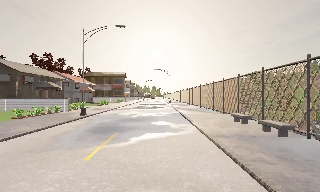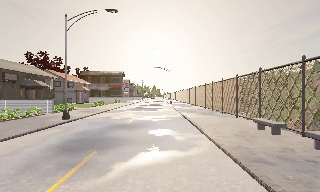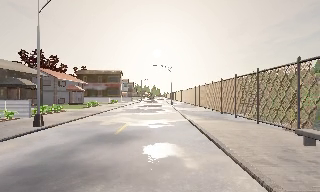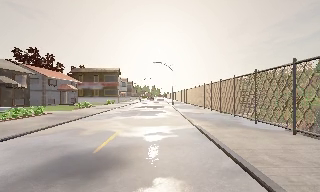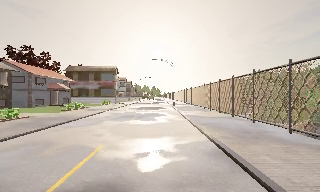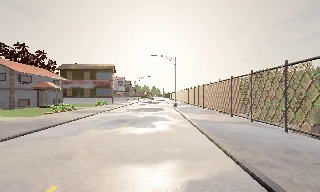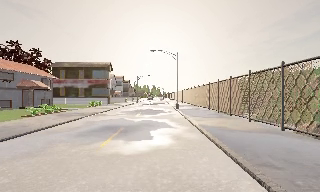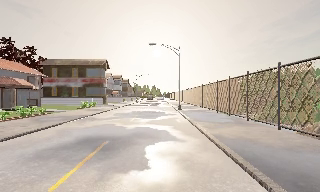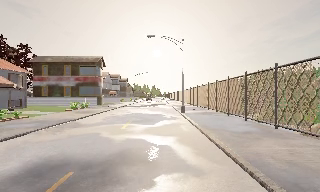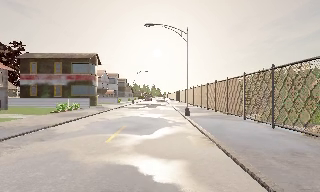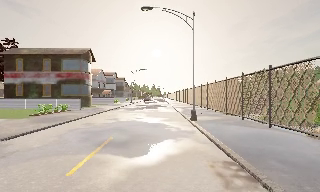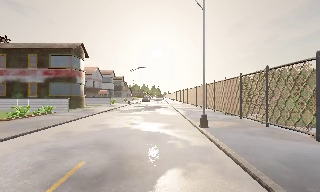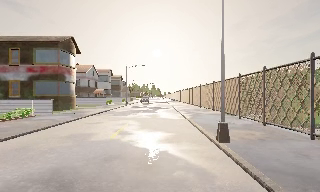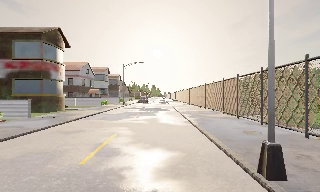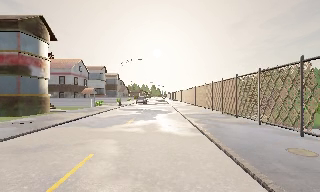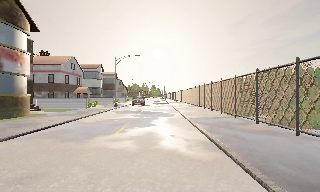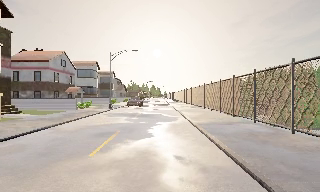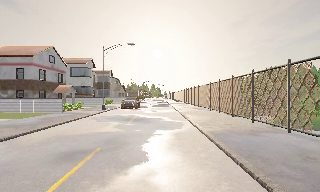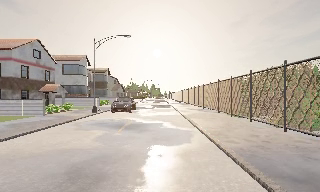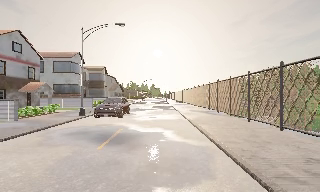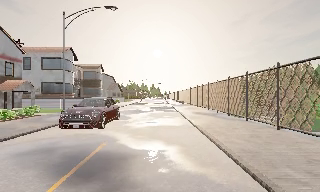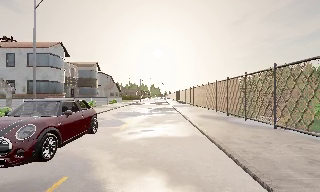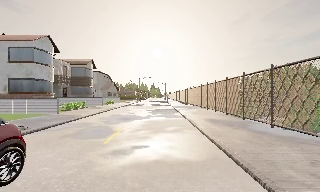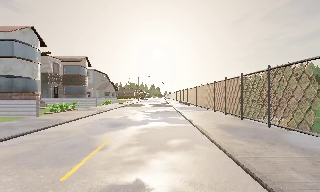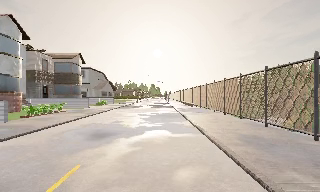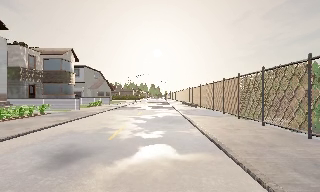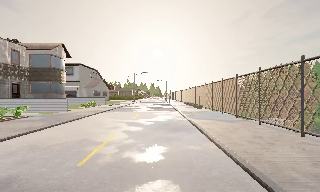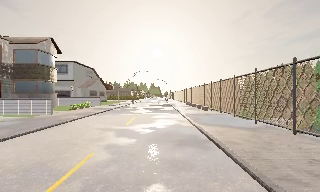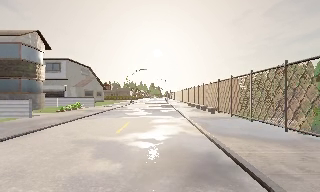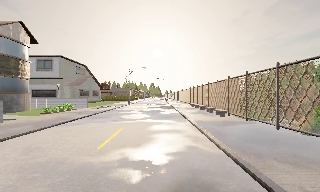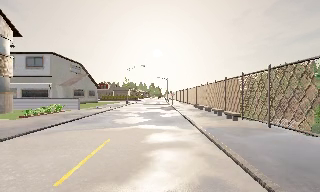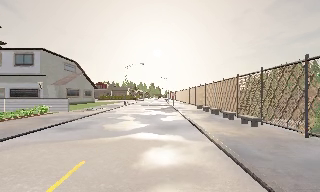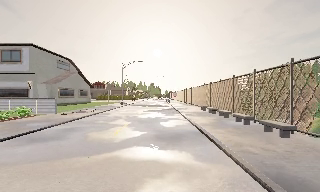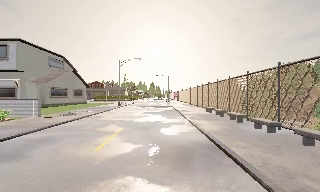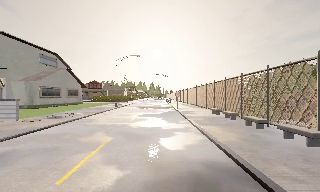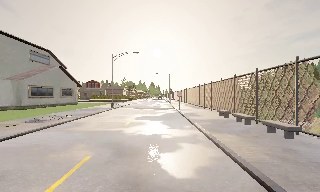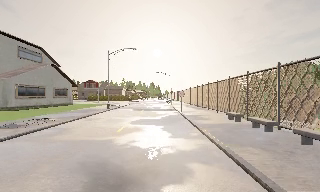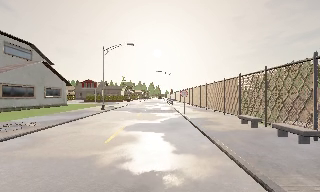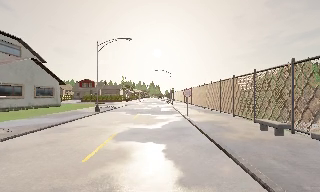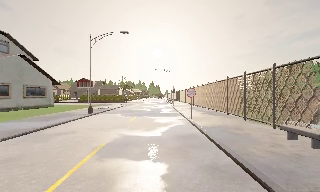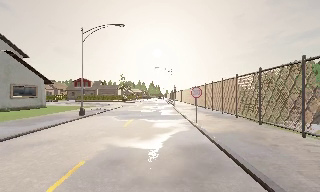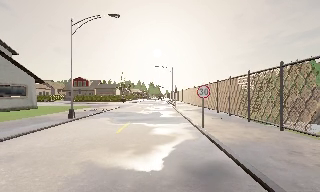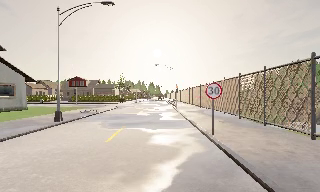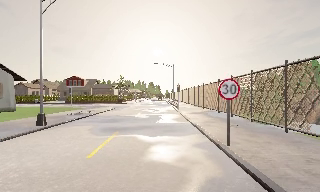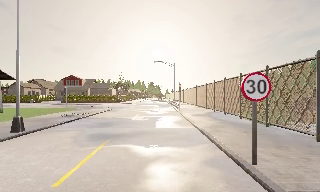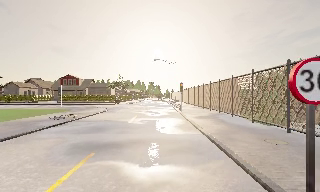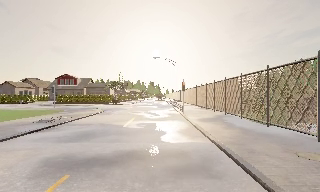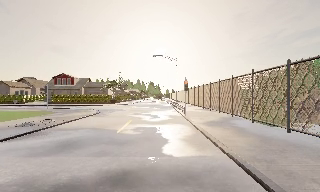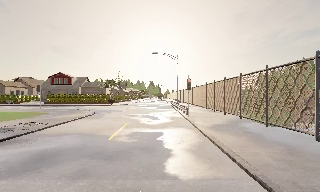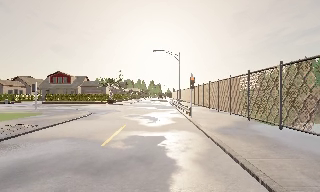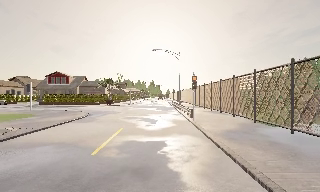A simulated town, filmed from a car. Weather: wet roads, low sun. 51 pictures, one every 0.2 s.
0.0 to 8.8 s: The camera travels forward, about 100 m, so what stands in front looms larger.
8.8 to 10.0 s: The camera travels forward, about 7 m, so what stands in front looms larger. It loses speed.
The film runs forward here.
